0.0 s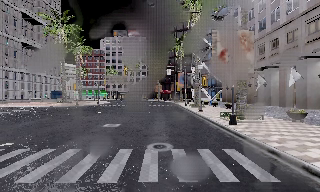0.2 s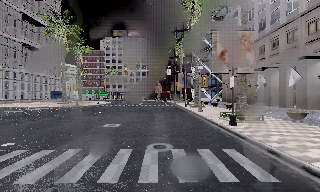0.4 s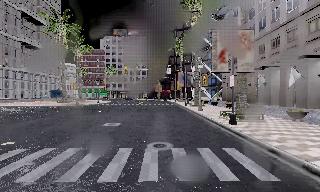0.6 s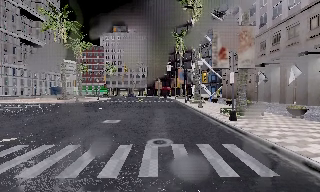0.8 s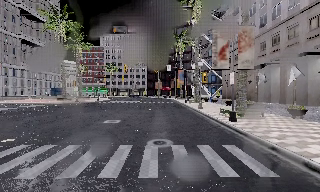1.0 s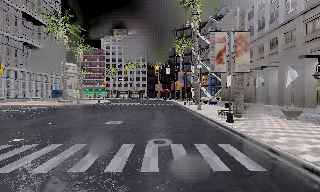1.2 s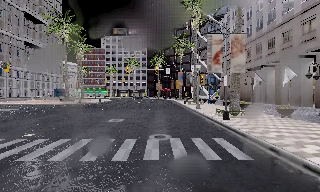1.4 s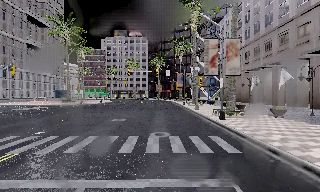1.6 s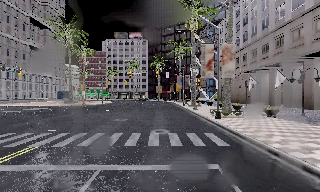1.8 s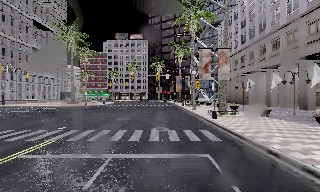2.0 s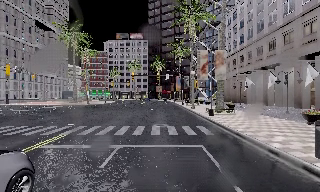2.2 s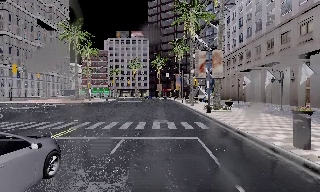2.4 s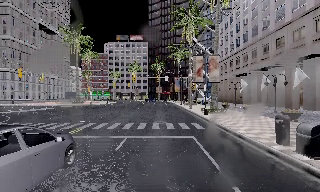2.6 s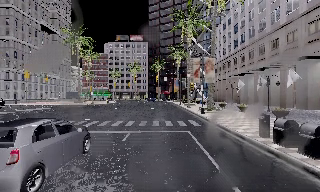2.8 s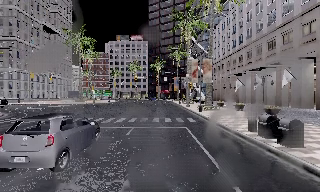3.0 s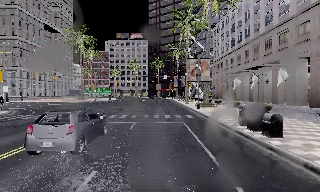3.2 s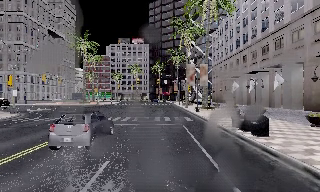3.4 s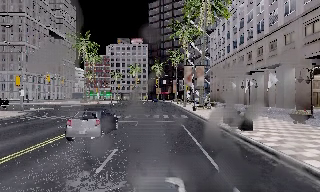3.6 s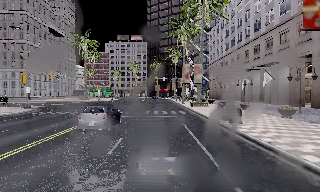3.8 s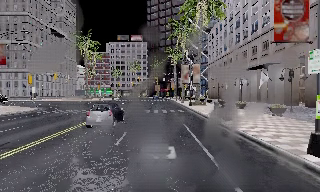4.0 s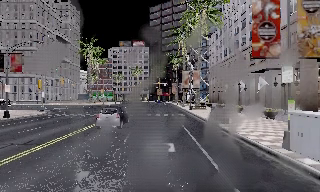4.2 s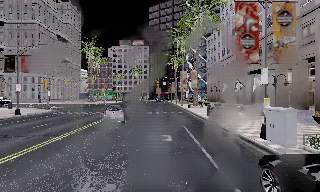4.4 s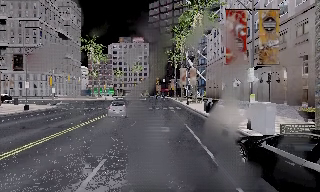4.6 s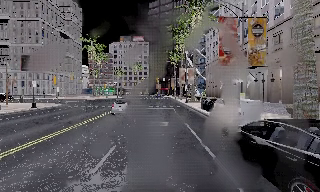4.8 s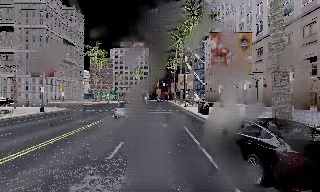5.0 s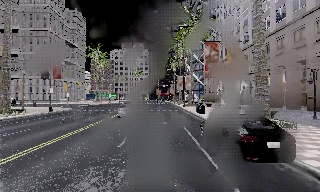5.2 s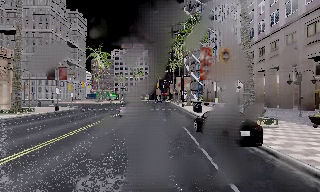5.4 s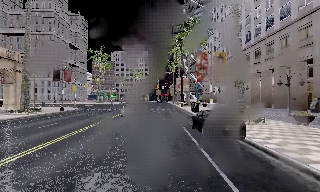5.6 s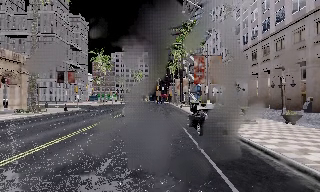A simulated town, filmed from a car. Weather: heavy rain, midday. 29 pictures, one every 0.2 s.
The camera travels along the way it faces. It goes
backward.
0.0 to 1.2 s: The camera travels backward, about 1 m, so what stands in front gets smaller. It gains speed.
1.2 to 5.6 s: The camera travels backward, about 25 m, so what stands in front gets smaller.
The film runs backward here.
